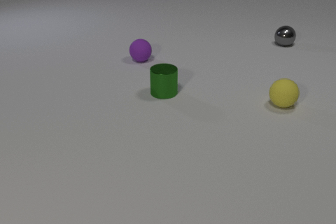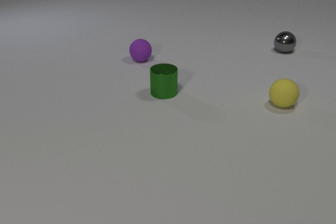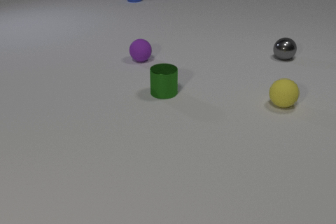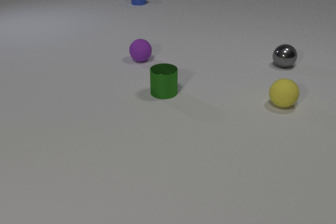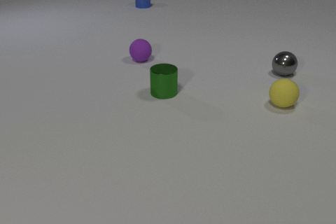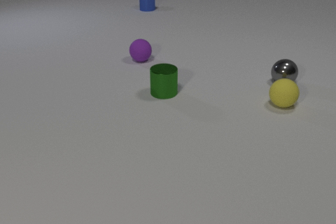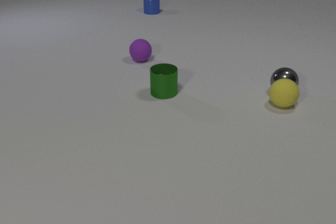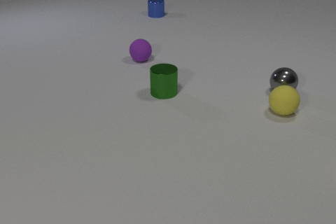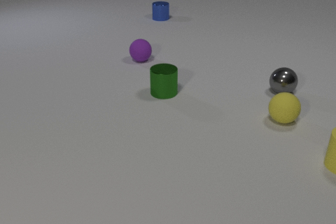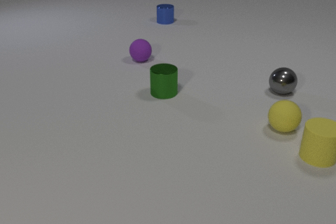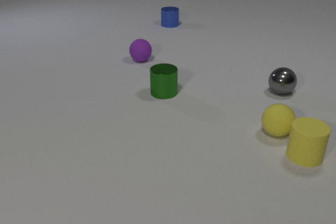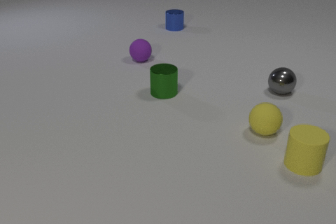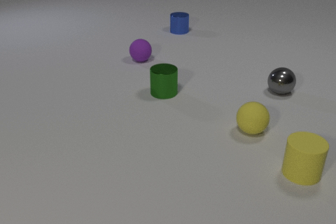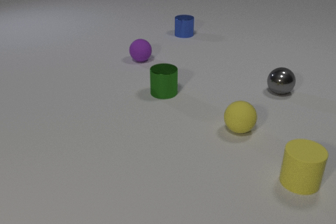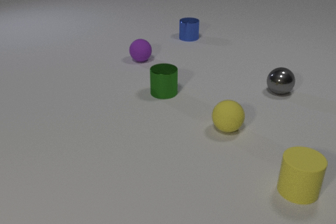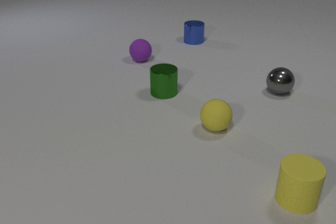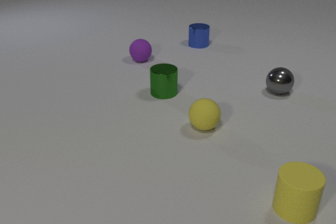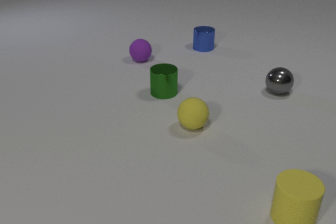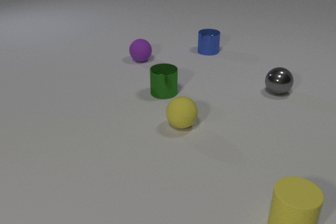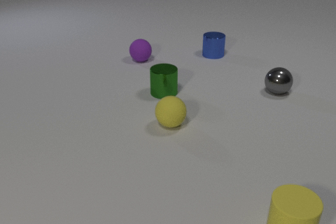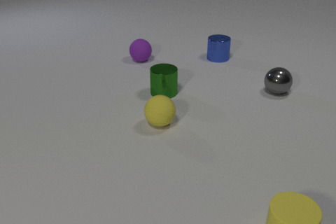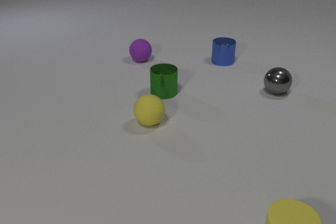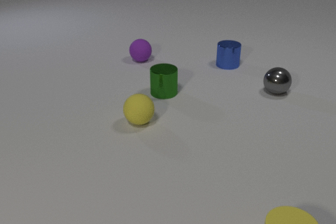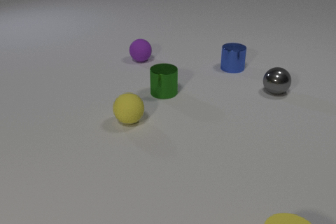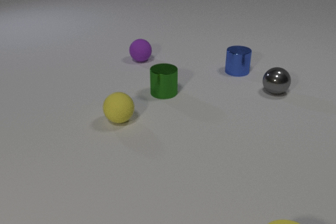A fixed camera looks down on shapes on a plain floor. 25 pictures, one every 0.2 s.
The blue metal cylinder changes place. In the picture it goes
toward the camera.
The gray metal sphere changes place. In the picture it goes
toward the camera.
0.0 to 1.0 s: The gray metal sphere rolls toward the camera. The blue metal cylinder comes in at the top edge, slides toward the camera.
1.0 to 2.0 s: The gray metal sphere rolls toward the camera. The yellow rubber sphere rolls toward the camera. The yellow rubber cylinder comes in at the right edge, slides to the left. The blue metal cylinder slides toward the camera and to the right. The gray metal sphere and the yellow rubber sphere collide. The yellow rubber sphere and the yellow rubber cylinder collide.
2.0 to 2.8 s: The yellow rubber sphere rolls to the left. The yellow rubber cylinder slides toward the camera. The blue metal cylinder slides toward the camera and to the right.
2.8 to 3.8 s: The yellow rubber sphere rolls to the left. The yellow rubber cylinder slides toward the camera. The blue metal cylinder slides toward the camera and to the right.
3.8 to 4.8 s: The yellow rubber sphere rolls to the left. The yellow rubber cylinder slides toward the camera. The blue metal cylinder slides toward the camera and to the right.
What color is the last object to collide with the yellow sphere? yellow.
How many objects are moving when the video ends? 3.
How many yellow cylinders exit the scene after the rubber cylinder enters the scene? 1.
